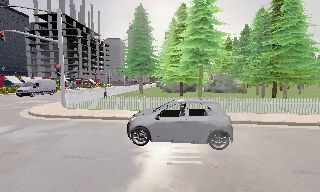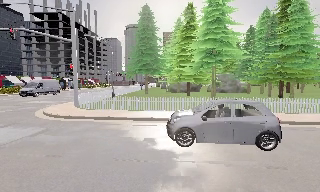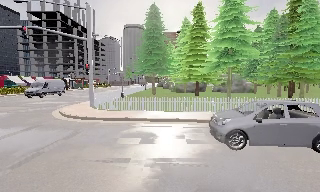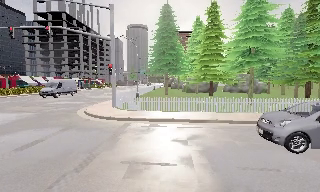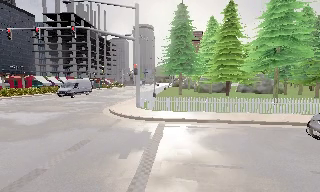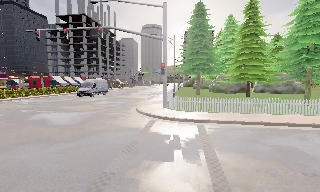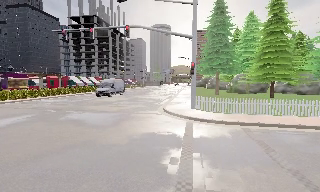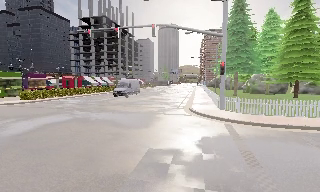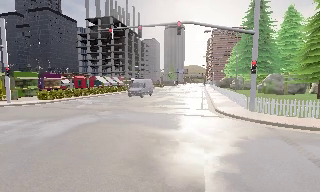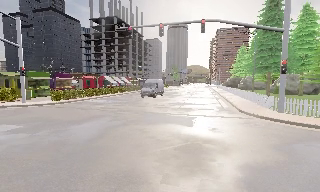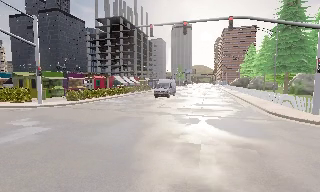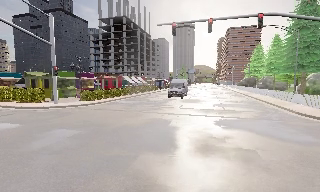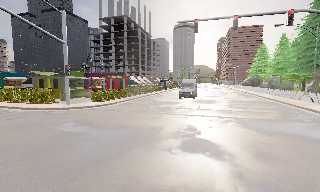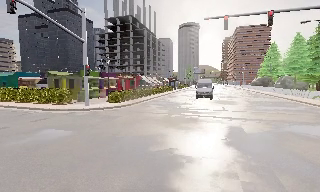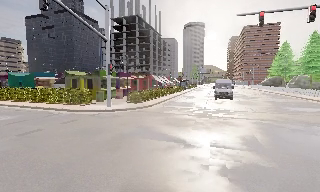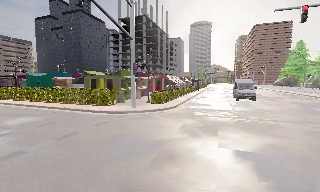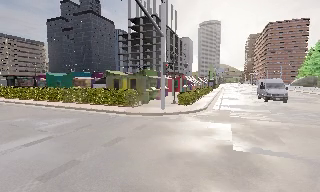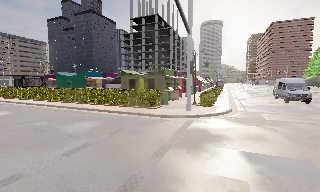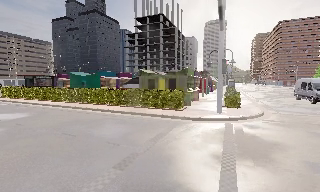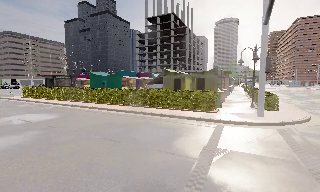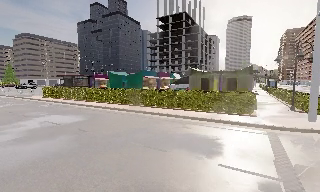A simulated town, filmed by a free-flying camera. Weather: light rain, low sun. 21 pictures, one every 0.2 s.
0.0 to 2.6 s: The camera swings to its left by about 10 degrees, and the scene slides to the right. It travels to its left, about 20 m, so close, fixed things drift to the right.
2.6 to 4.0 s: The scene slides to the right, as the camera pans about 10 degrees to its left. It travels to its left and forward, about 12 m, so close, fixed things drift to the right.
The film runs forward here.
